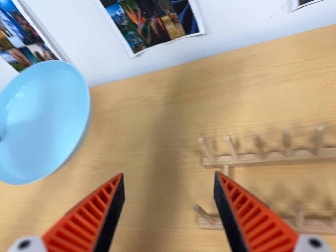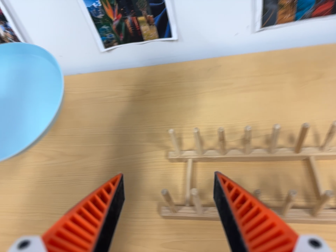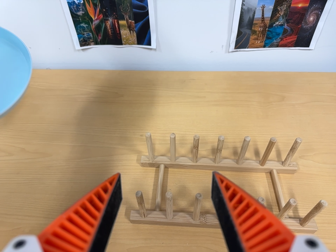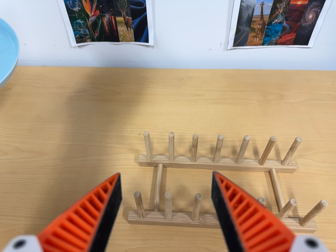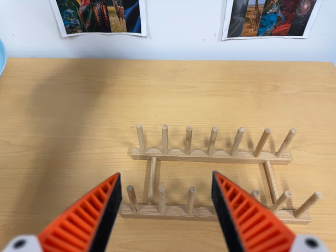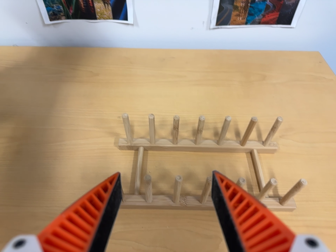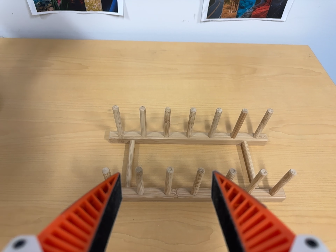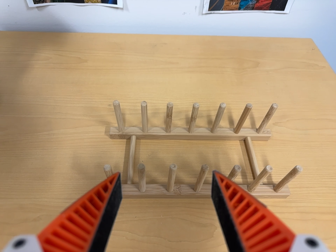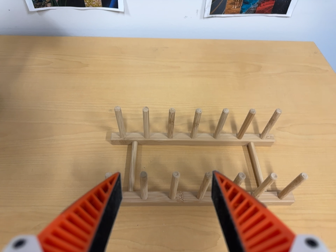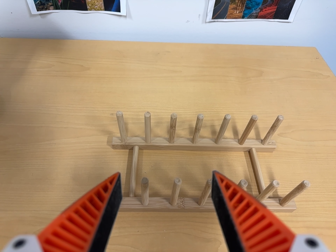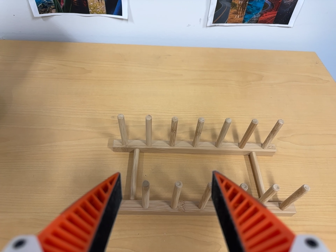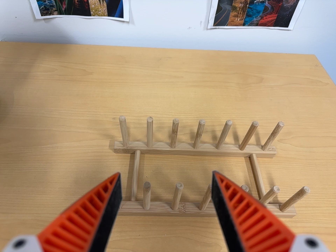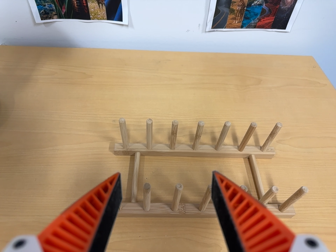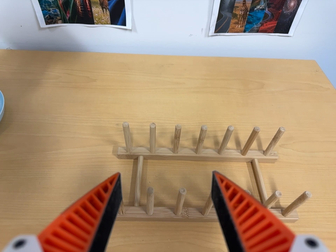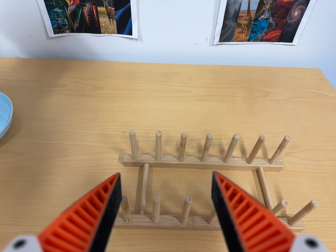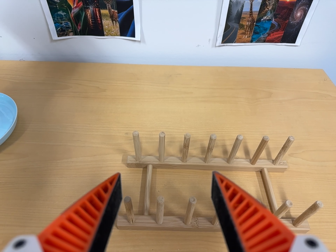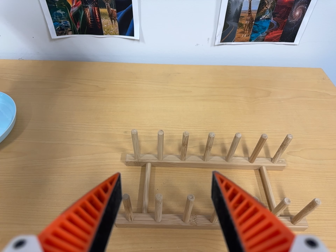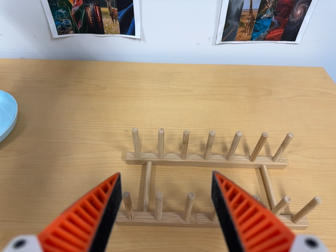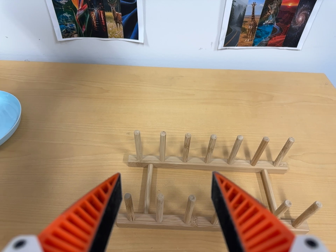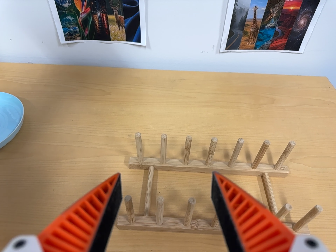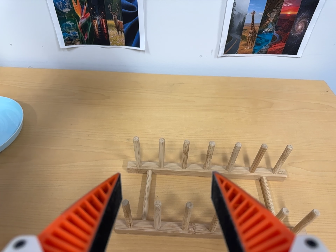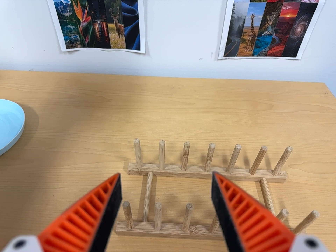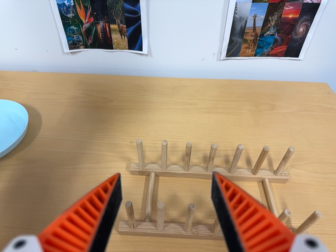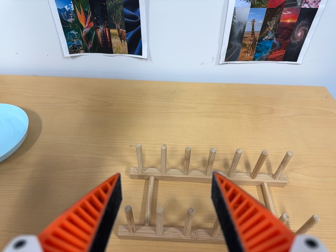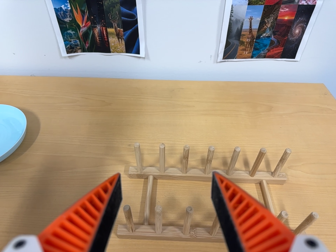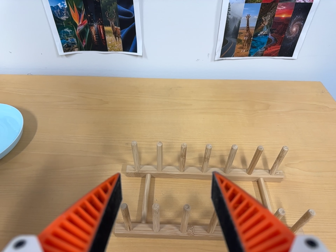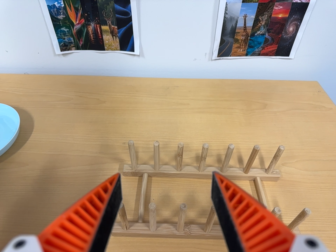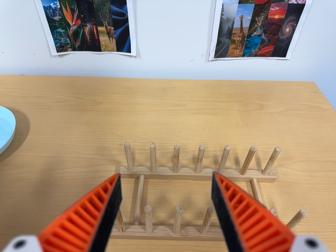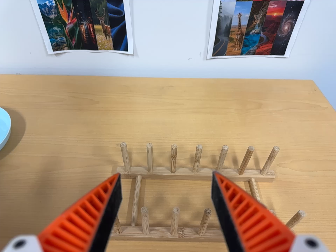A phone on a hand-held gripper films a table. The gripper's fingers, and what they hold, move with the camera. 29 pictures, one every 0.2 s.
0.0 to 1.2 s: The scene slides to the left, as the camera pans about 25 degrees to its right. It travels toward the bottom of its view and to its left, about 8 cm, so close, fixed things drift upward. It rolls about its line of sight by about 10 degrees, and the scene rotates clockwise.
1.2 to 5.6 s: The camera shifts only a little, or ends up much as it began.
The film runs backward here.
